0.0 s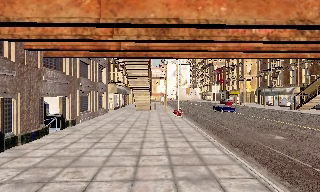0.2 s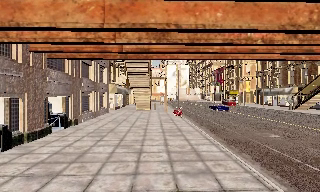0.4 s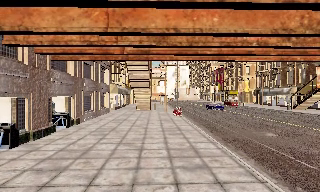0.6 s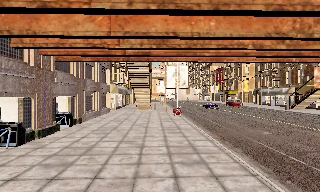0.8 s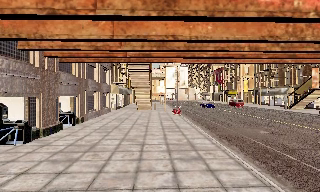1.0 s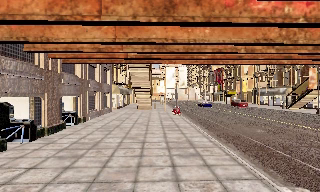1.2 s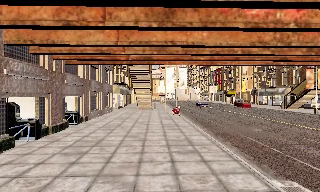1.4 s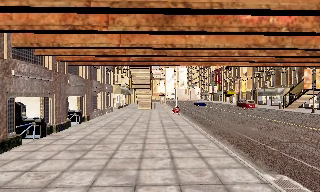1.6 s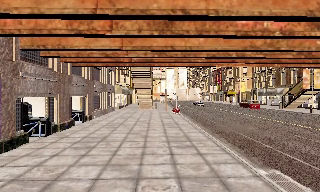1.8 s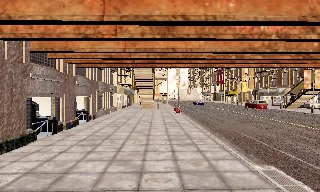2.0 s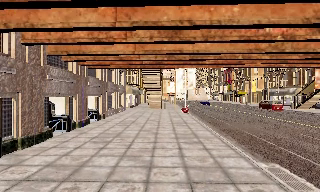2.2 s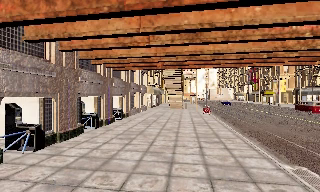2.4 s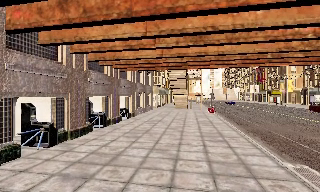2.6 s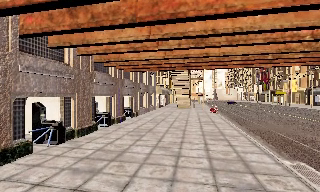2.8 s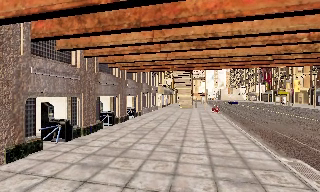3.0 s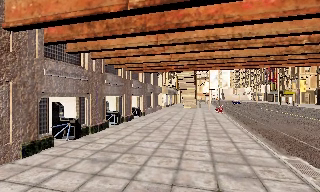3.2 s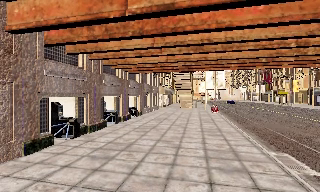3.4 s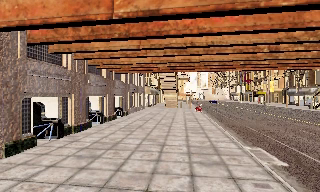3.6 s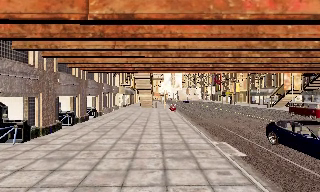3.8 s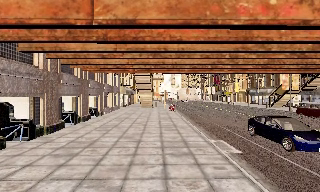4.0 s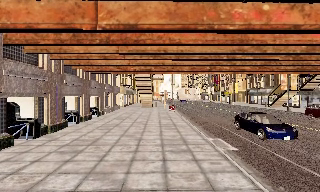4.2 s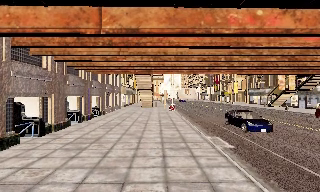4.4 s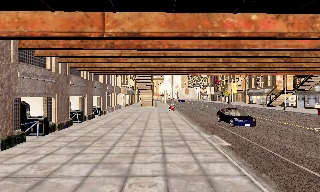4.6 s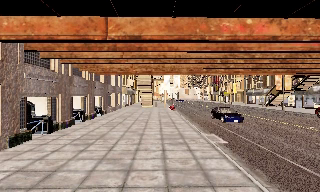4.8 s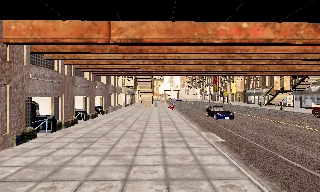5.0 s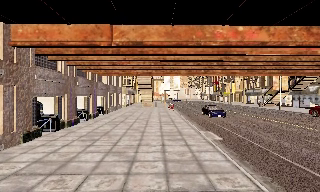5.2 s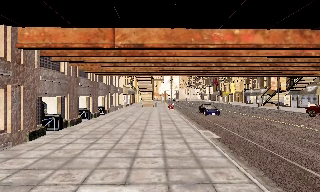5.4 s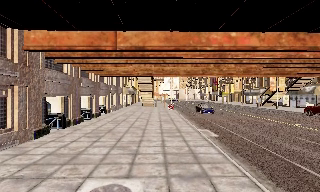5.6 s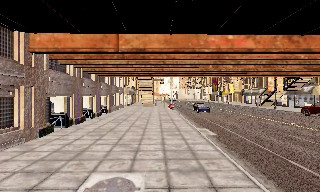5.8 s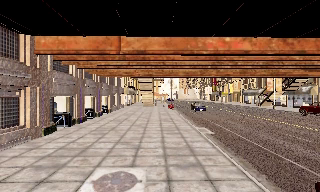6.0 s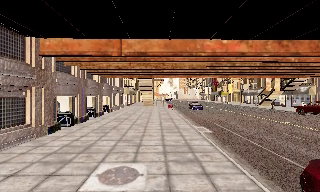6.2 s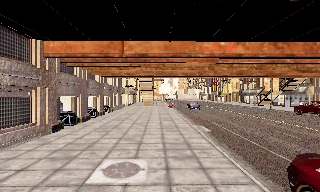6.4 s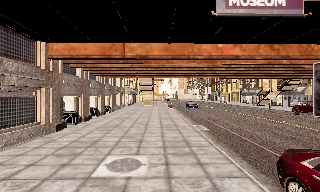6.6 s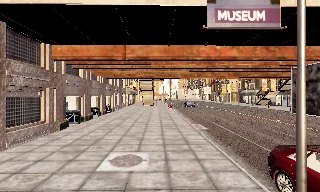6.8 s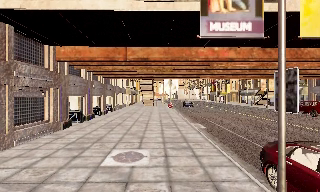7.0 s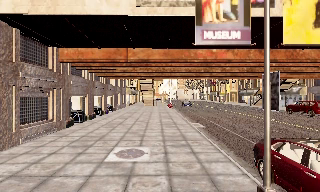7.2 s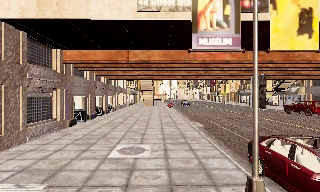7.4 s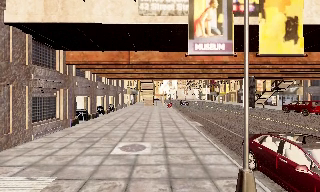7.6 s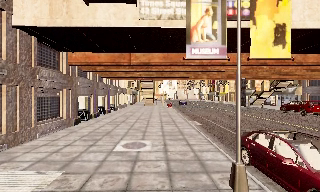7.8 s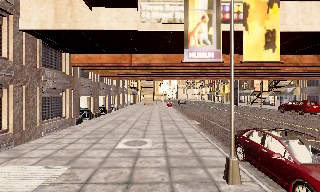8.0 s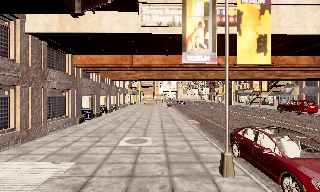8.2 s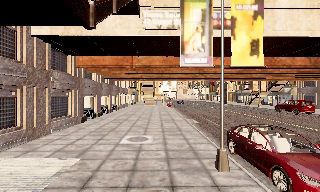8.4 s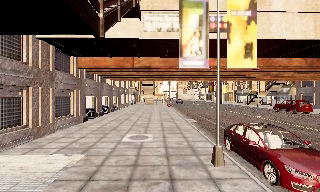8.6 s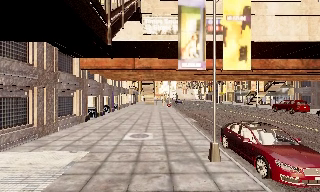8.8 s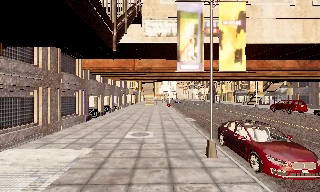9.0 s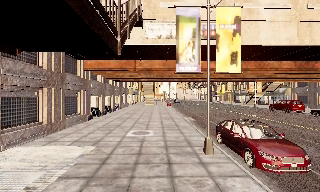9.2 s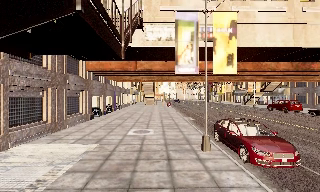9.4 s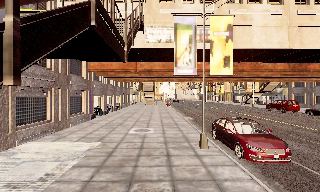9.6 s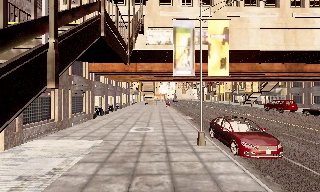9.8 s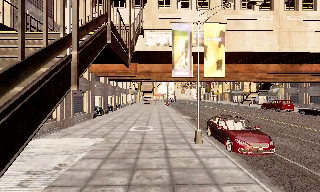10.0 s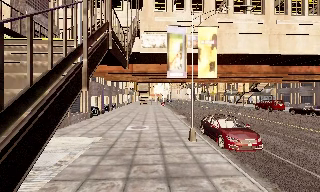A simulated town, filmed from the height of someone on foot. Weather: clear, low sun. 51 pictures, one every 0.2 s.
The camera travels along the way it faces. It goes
backward.
0.0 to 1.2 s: The camera travels backward, about 2.5 m, so what stands in front gets smaller.
1.2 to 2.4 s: The camera pans to its left, which is counterclockwise from overhead, by about 15 degrees. It travels backward, about 2.5 m, so what stands in front gets smaller.
2.4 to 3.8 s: The scene slides to the left, as the camera pans about 10 degrees to its right. It travels backward, about 2.5 m, so what stands in front gets smaller.
3.8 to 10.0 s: The camera travels backward, about 12 m, so what stands in front gets smaller.
The film runs backward here.
